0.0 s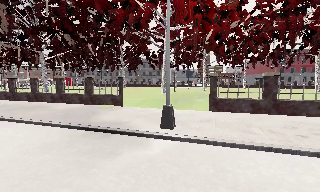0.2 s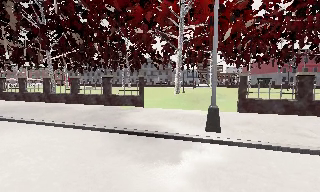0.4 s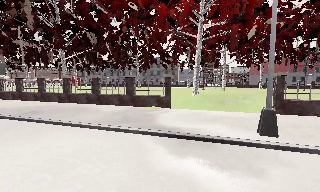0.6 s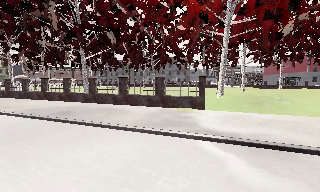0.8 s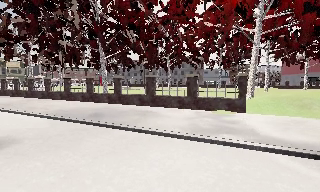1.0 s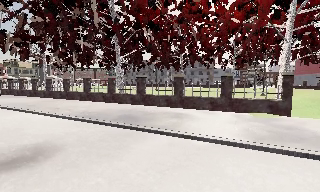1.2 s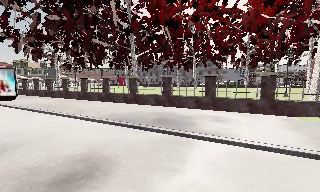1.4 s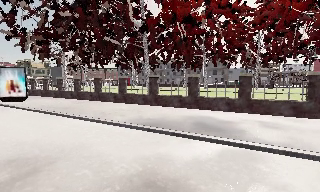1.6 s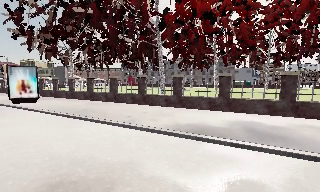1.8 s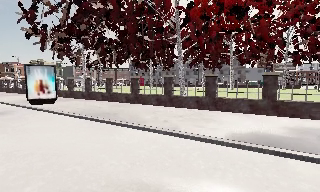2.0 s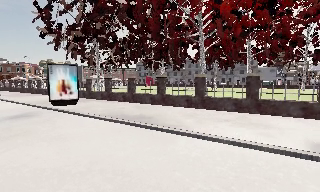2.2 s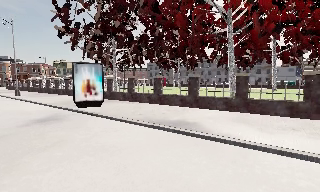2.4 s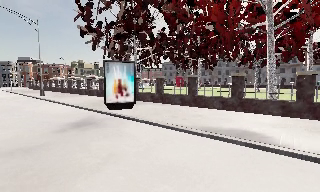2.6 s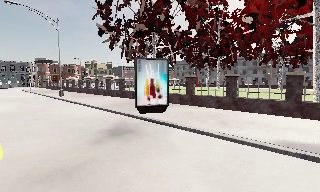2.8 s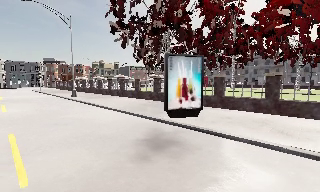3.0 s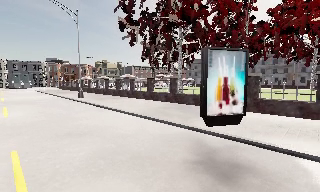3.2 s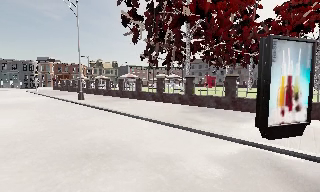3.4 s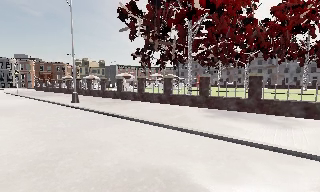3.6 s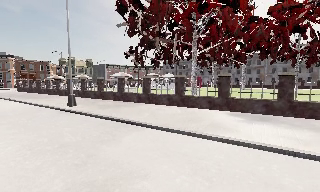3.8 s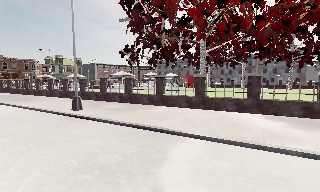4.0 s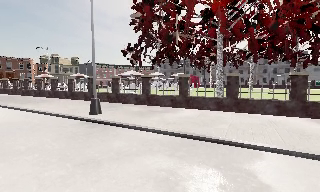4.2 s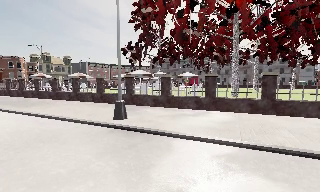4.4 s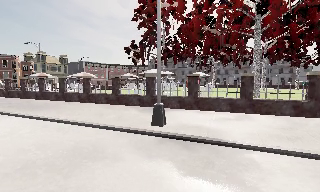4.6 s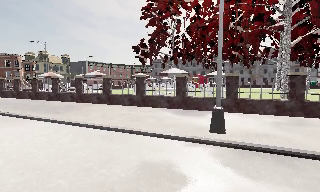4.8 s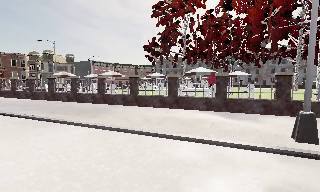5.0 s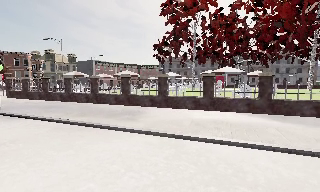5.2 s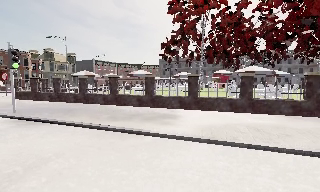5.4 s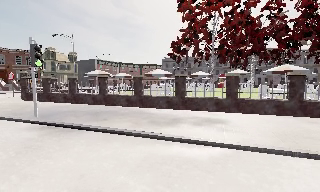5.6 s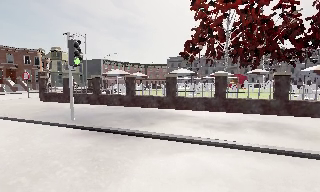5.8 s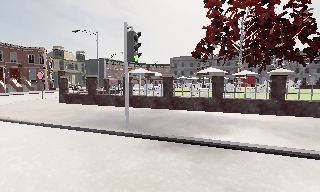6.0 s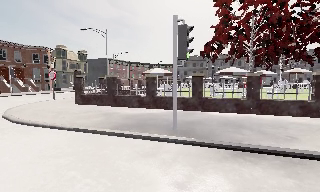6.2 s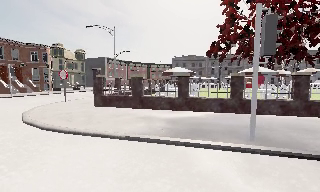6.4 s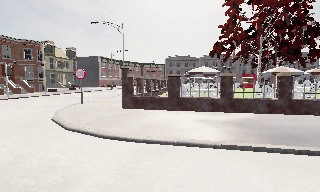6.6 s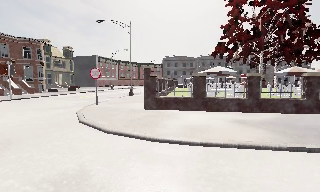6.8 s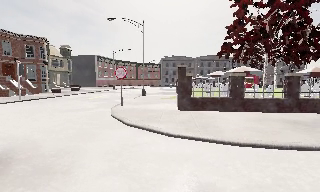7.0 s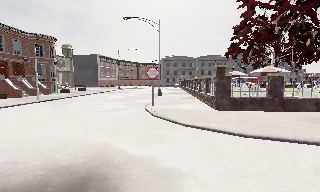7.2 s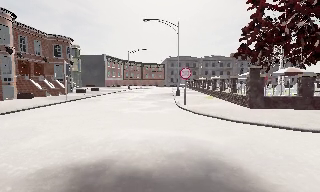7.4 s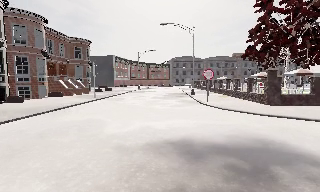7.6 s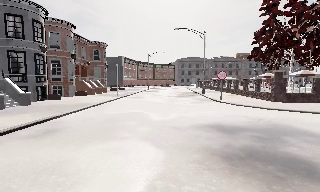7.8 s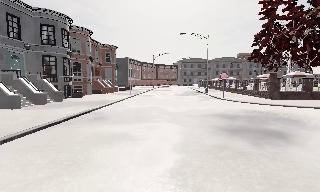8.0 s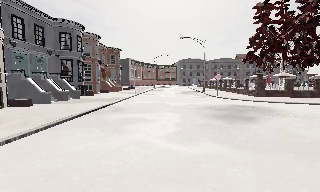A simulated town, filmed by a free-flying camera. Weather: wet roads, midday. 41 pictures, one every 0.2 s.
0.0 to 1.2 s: The camera swings to its left by about 10 degrees, and the scene slides to the right. It travels to its left, about 8 m, so close, fixed things drift to the right.
1.2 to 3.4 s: The camera travels to its left and forward, about 17 m, so close, fixed things drift to the right.
3.4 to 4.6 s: The camera pans to its right, which is clockwise from overhead, by about 15 degrees. It travels to its left and forward, about 11 m, so close, fixed things drift to the right.
4.6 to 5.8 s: The camera travels to its left, about 11 m, so close, fixed things drift to the right.
5.8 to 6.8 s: The camera pans to its right, which is clockwise from overhead, by about 15 degrees. It travels to its left, about 10 m, so close, fixed things drift to the right.
6.8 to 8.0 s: The camera travels to its left and backward, about 11 m, so close, fixed things drift to the right.
The film runs backward here.
